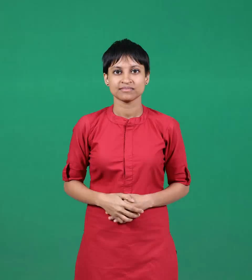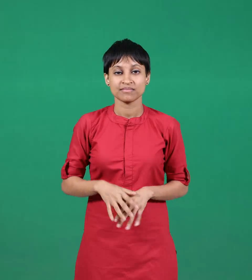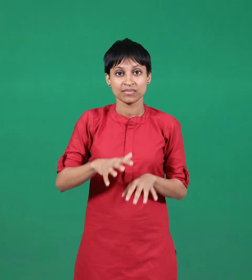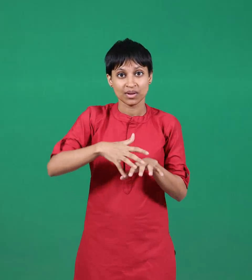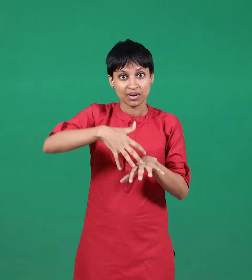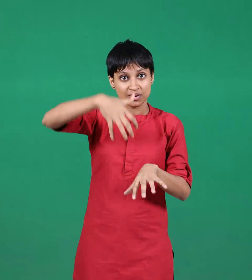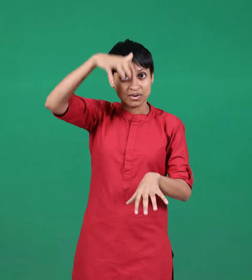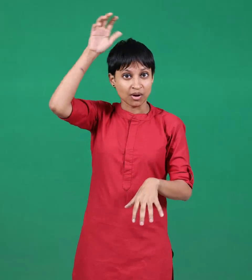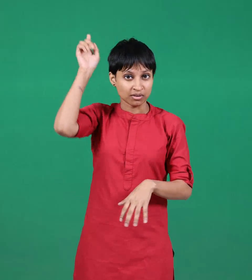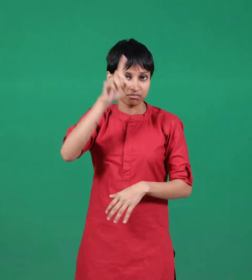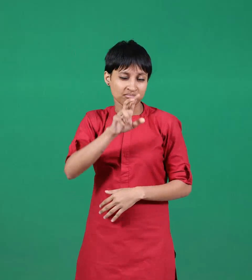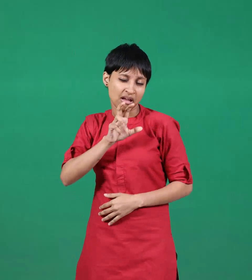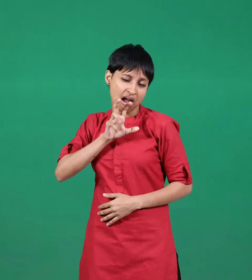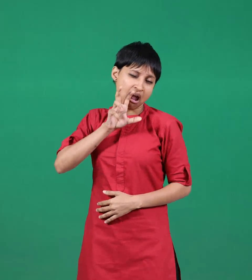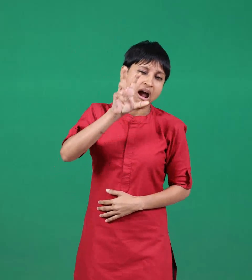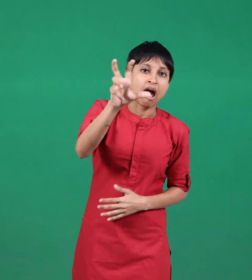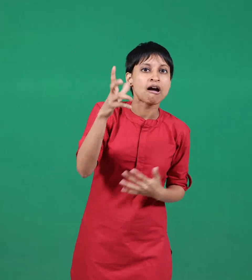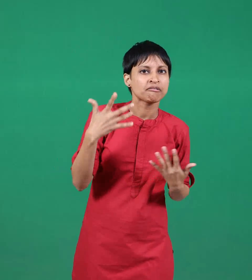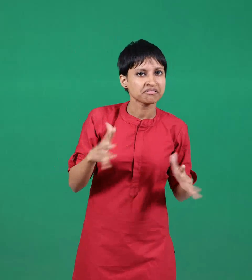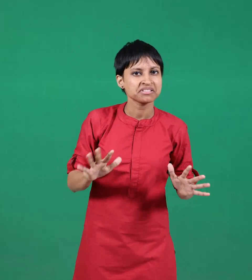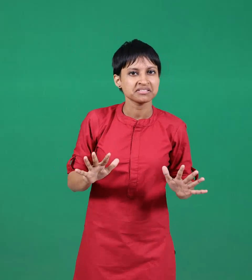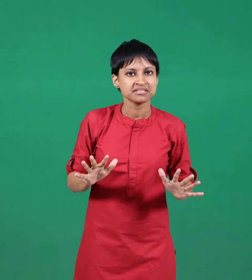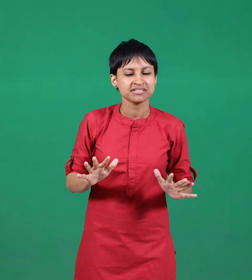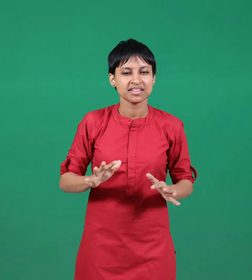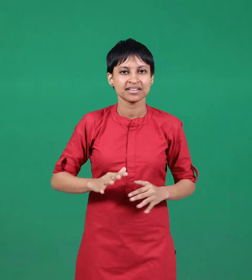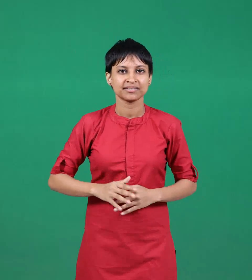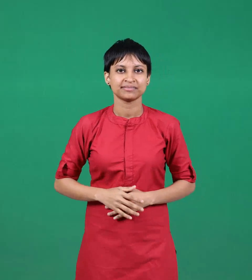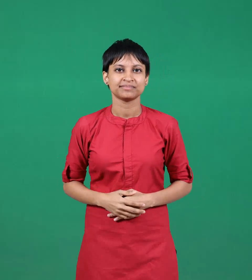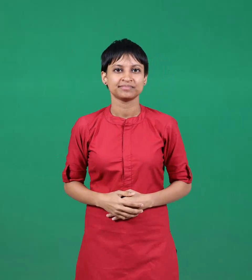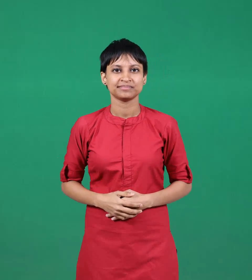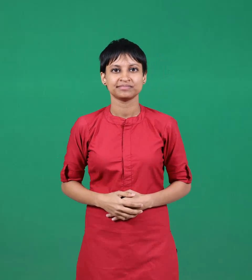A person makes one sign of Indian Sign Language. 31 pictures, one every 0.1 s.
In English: roared
